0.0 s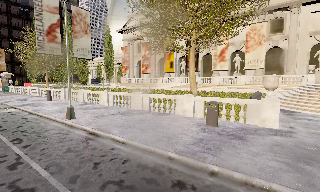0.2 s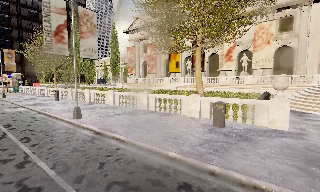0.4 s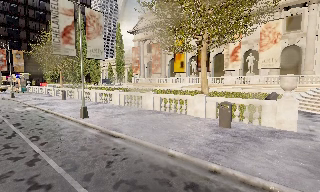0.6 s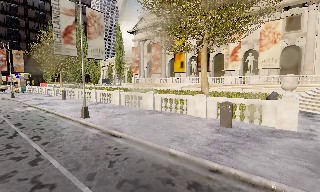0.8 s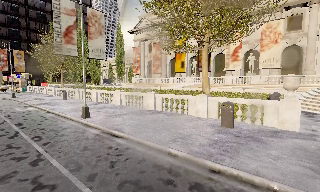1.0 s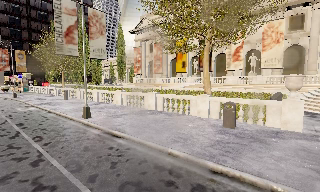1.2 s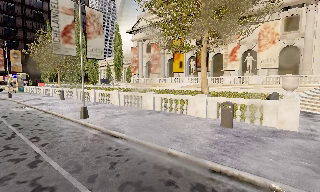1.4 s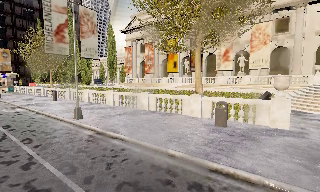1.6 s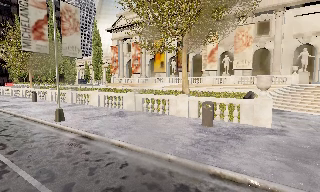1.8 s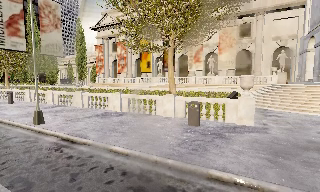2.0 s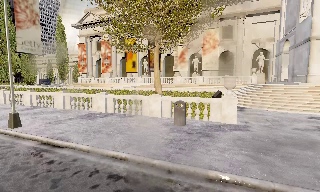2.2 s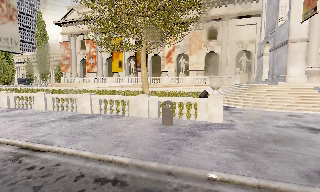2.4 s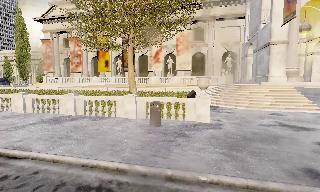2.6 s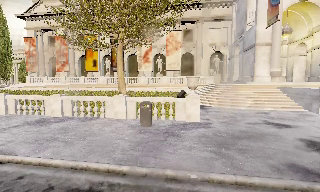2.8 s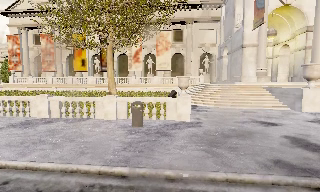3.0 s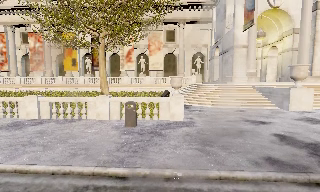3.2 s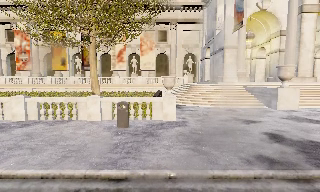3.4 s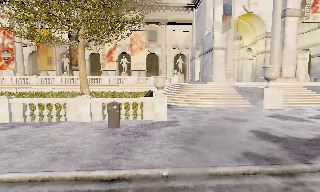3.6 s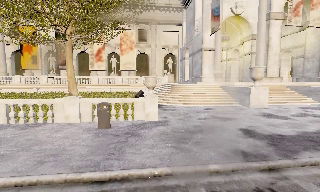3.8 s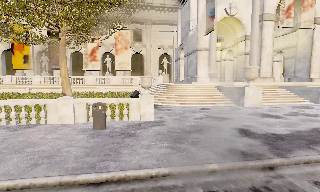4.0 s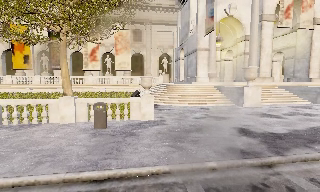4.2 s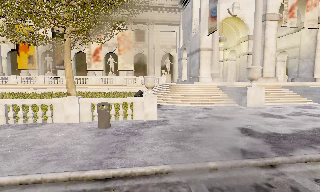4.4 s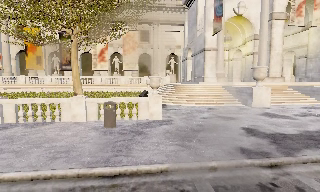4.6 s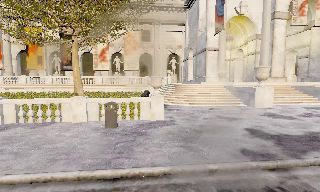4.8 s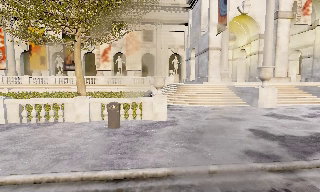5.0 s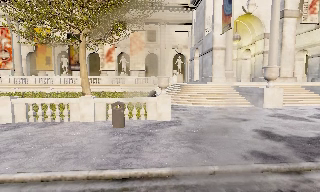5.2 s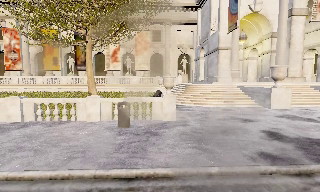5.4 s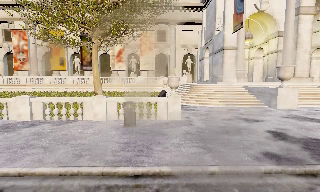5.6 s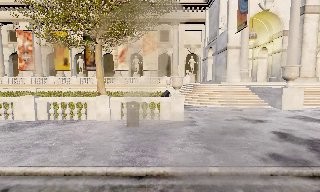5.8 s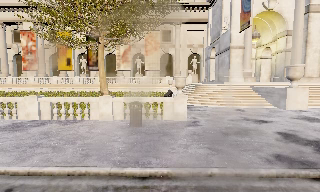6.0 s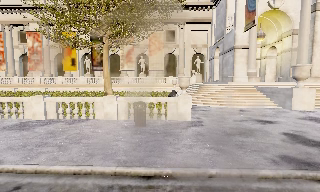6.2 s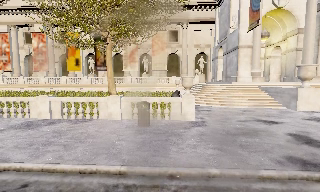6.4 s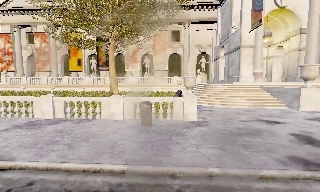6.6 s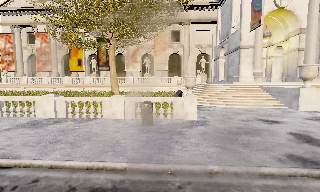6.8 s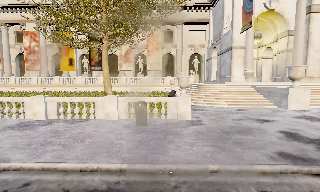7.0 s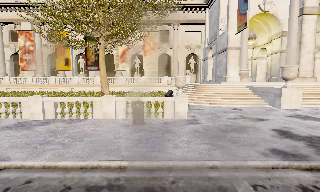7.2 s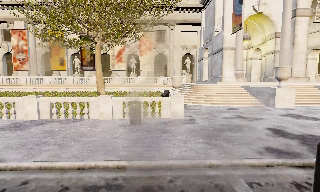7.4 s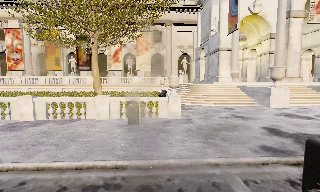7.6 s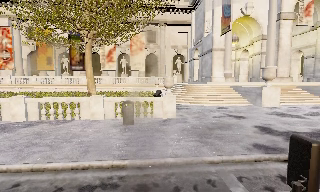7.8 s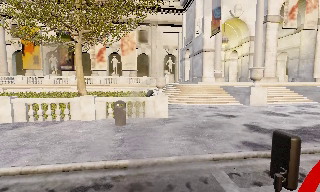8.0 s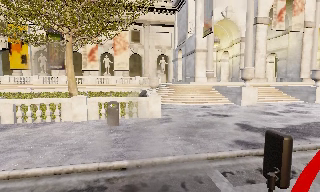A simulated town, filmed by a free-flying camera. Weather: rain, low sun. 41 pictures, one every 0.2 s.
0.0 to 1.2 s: The camera shifts only a little, or ends up much as it began.
1.2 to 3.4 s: The scene slides to the left, as the camera pans about 40 degrees to its right.
3.4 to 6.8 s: The camera travels to its left, about 0.5 m, so close, fixed things drift to the right.
6.8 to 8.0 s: The camera pans to its right, which is clockwise from overhead, by about 10 degrees.
The film runs forward here.
